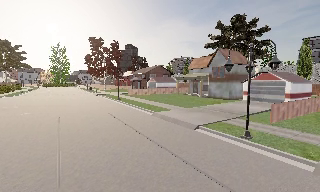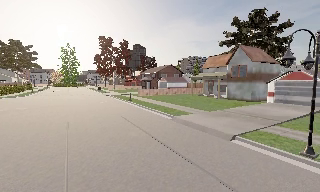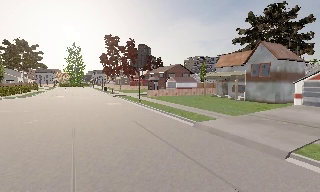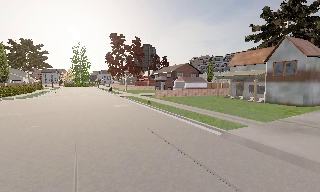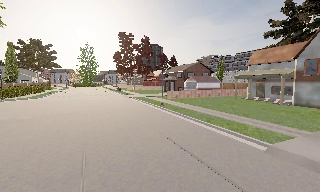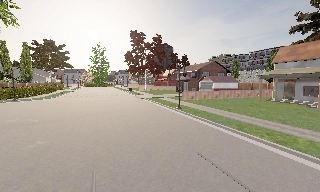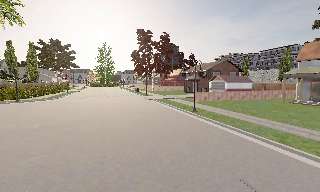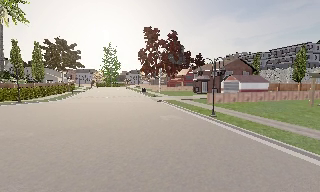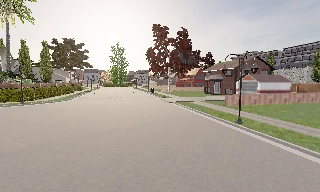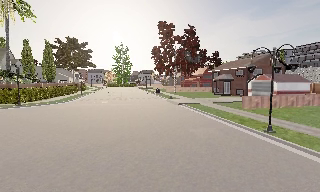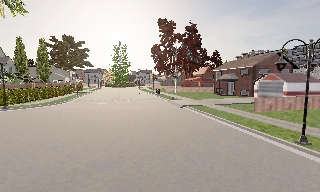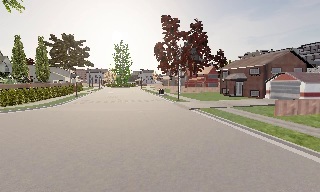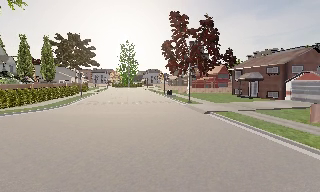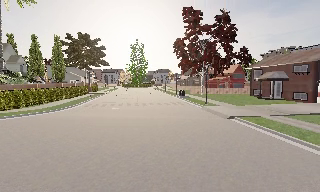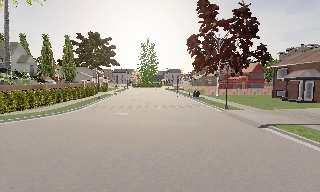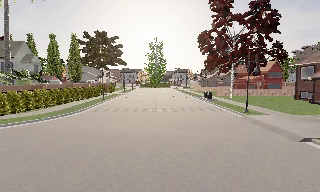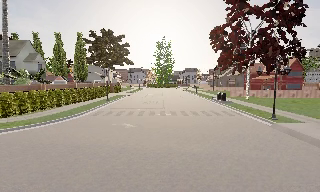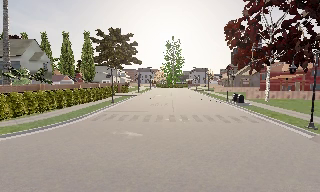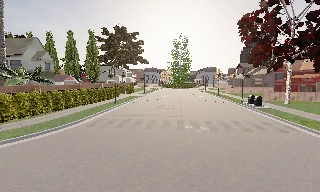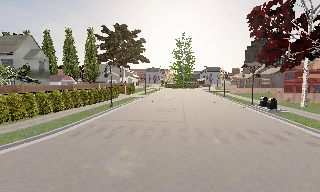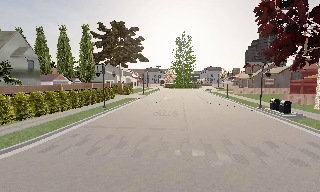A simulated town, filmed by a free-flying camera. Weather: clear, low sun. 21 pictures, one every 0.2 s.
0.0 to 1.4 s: The camera swings to its left by about 15 degrees, and the scene slides to the right. It travels forward and to its left, about 14 m, so what stands in front looms larger.
1.4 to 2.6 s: The camera travels forward, about 11 m, so what stands in front looms larger.
2.6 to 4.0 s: The camera pans to its left, which is counterclockwise from overhead, by about 15 degrees. It travels forward, about 14 m, so what stands in front looms larger.
The film runs backward here.
